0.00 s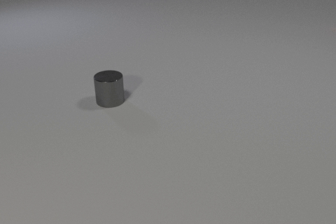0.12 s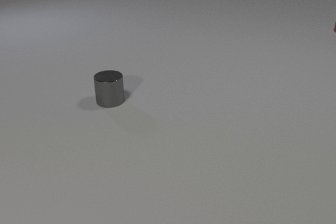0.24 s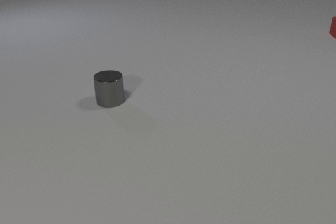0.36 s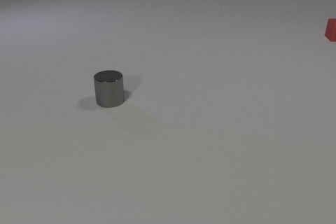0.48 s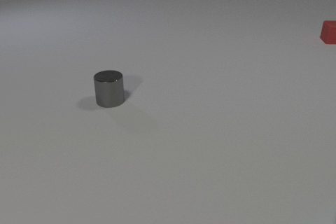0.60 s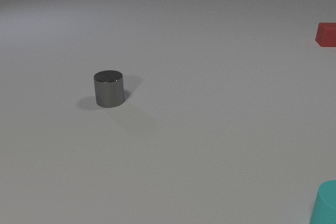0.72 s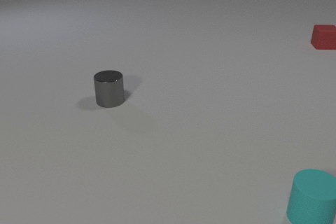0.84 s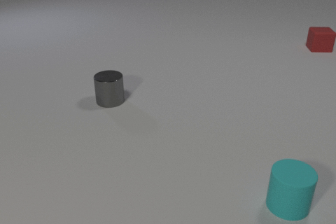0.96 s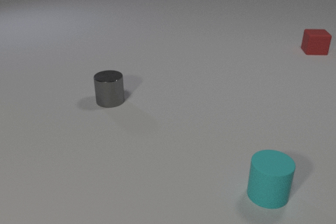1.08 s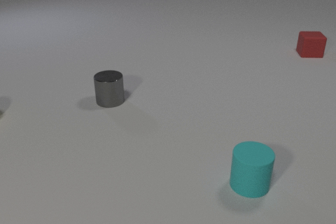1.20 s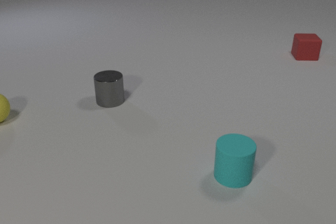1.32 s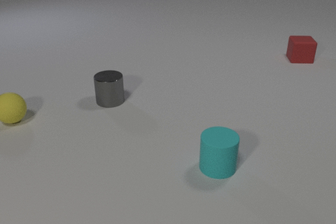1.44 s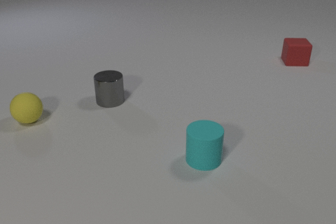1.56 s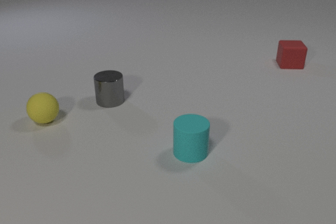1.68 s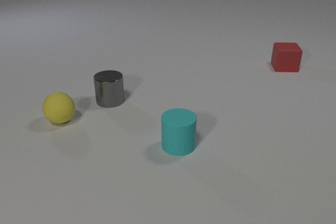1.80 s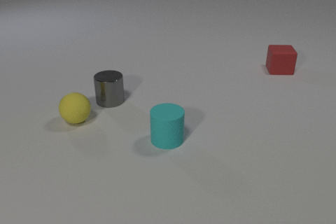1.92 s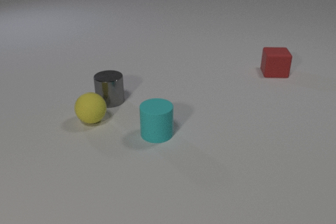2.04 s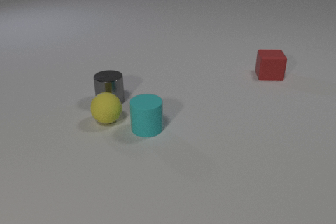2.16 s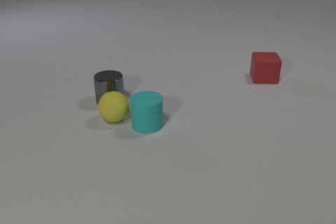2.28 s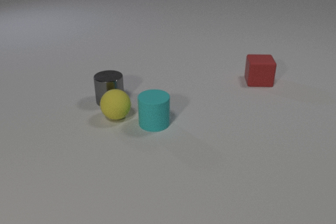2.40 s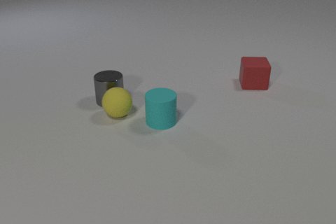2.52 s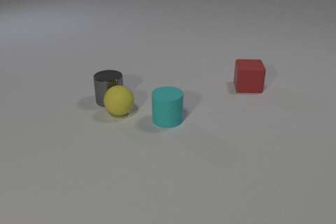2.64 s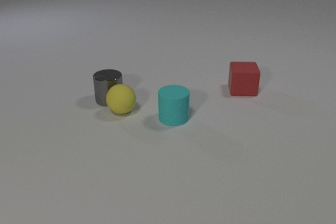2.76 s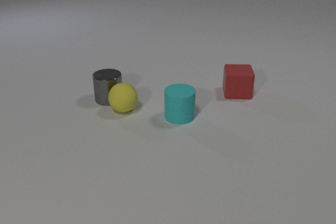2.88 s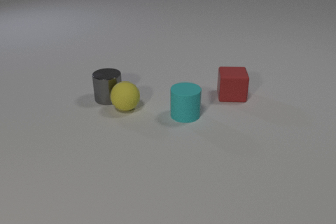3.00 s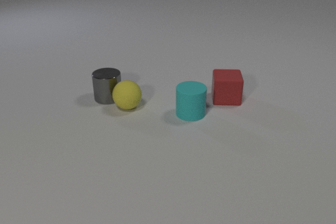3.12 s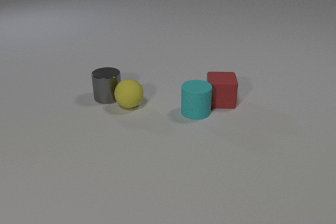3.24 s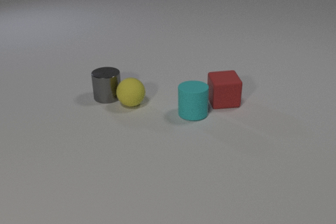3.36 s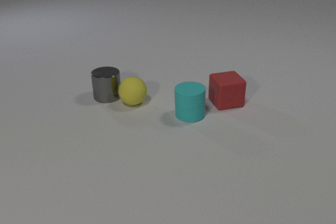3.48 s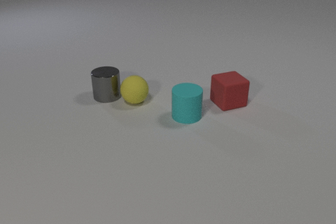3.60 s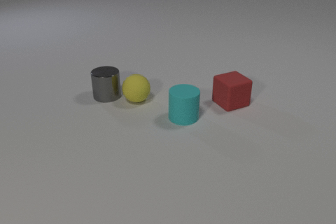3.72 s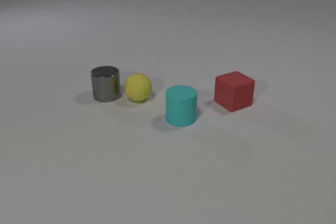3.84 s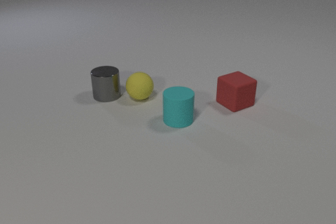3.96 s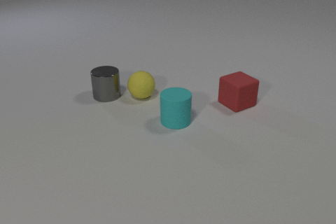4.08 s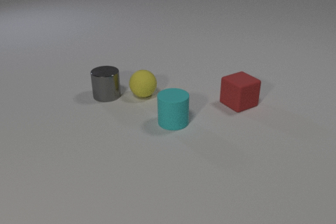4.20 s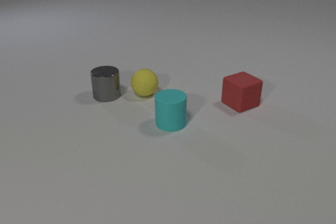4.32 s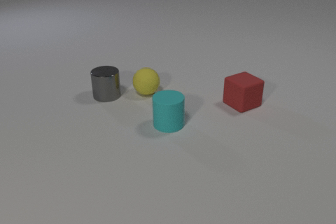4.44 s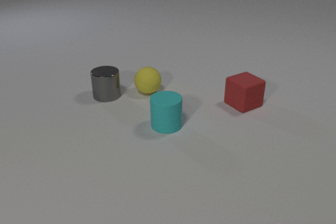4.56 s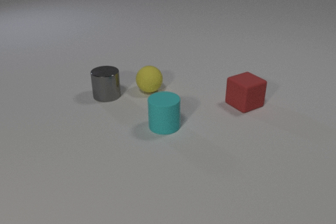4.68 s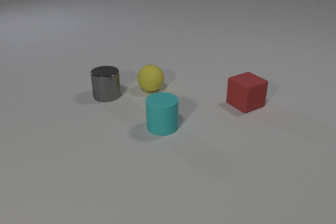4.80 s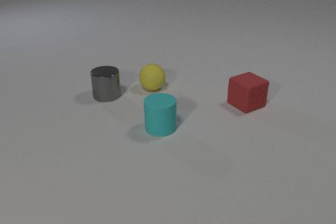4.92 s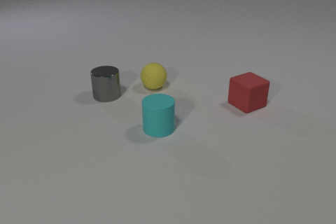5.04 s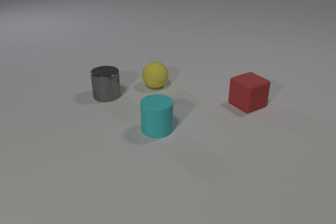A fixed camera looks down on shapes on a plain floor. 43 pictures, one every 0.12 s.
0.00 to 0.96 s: The cyan rubber cylinder comes in at the right edge, slides to the left. The red rubber cube comes in at the right edge, slides toward the camera and to the left.
0.96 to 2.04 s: The cyan rubber cylinder slides to the left and away from the camera. The yellow rubber sphere comes in at the left edge, rolls to the right. The red rubber cube slides toward the camera and to the left.
2.04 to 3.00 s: The cyan rubber cylinder slides to the right and away from the camera. The yellow rubber sphere rolls away from the camera and to the right. The gray metal cylinder slides away from the camera. The red rubber cube slides toward the camera and to the left. The cyan rubber cylinder and the yellow rubber sphere collide. The yellow rubber sphere and the gray metal cylinder collide.
3.00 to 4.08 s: The cyan rubber cylinder slides toward the camera and to the left. The yellow rubber sphere rolls away from the camera and to the right. The red rubber cube slides to the right and toward the camera, spins counterclockwise seen from above by about 30 degrees, its near face sliding to the right. The cyan rubber cylinder and the red rubber cube collide.
4.08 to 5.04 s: The cyan rubber cylinder slides to the left and toward the camera. The yellow rubber sphere rolls away from the camera and to the right. The red rubber cube slides to the right.
How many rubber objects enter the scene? 3.
What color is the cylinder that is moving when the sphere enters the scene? cyan.
How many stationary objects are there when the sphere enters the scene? 1.
